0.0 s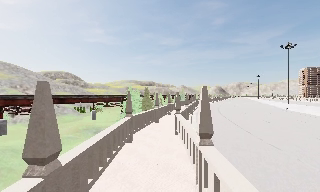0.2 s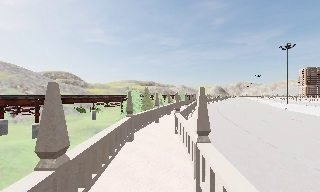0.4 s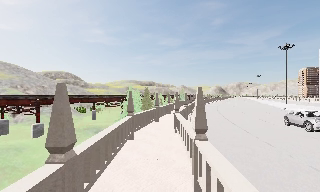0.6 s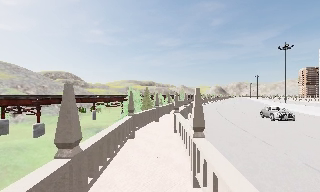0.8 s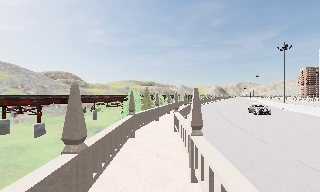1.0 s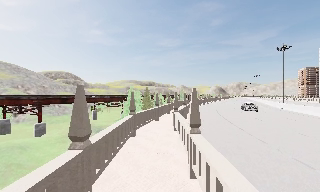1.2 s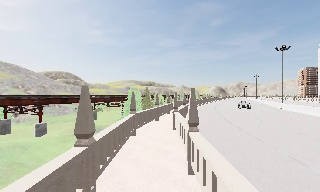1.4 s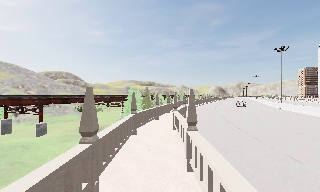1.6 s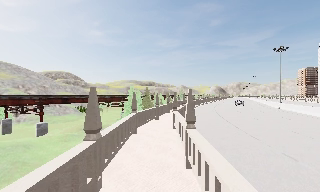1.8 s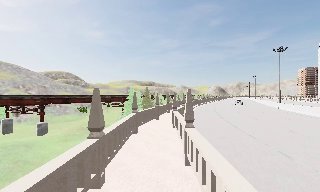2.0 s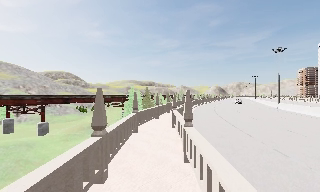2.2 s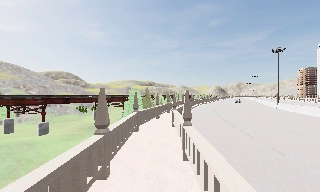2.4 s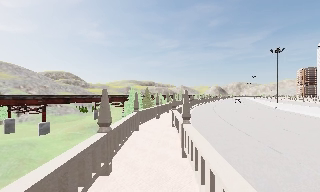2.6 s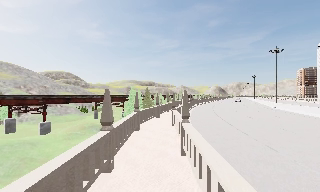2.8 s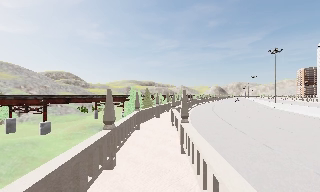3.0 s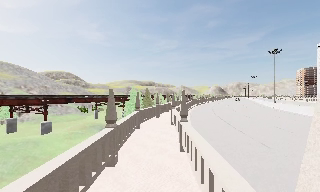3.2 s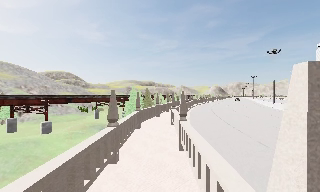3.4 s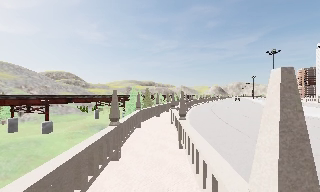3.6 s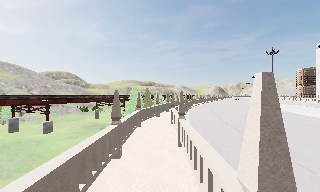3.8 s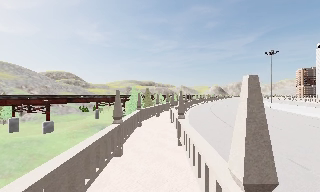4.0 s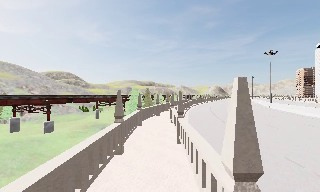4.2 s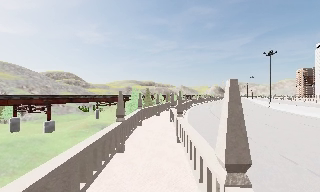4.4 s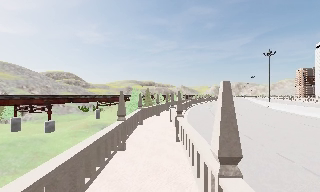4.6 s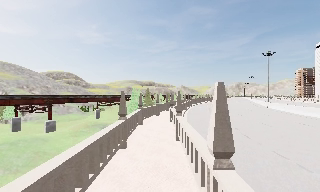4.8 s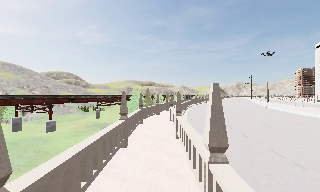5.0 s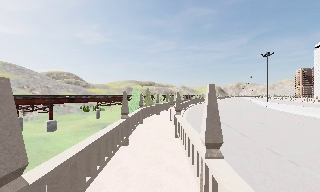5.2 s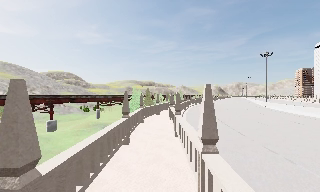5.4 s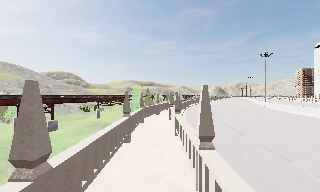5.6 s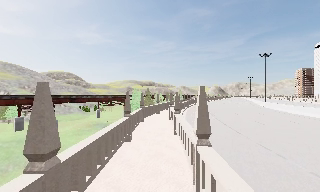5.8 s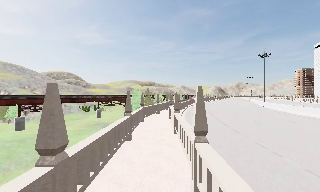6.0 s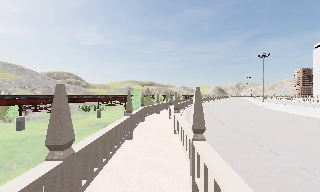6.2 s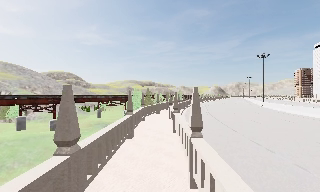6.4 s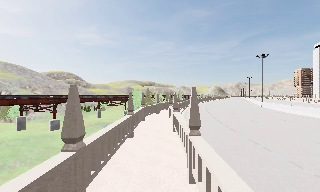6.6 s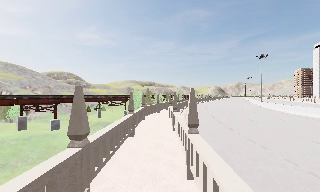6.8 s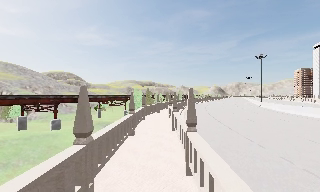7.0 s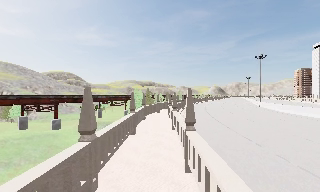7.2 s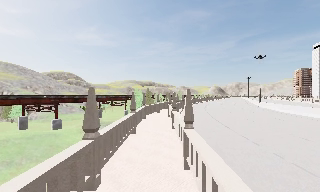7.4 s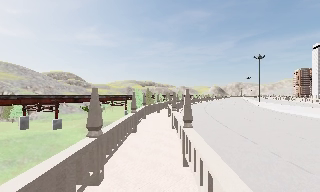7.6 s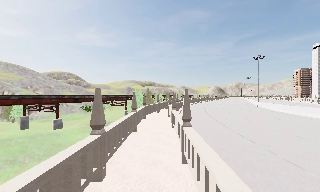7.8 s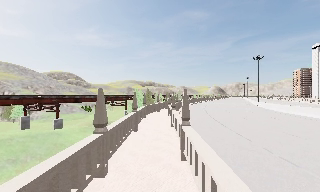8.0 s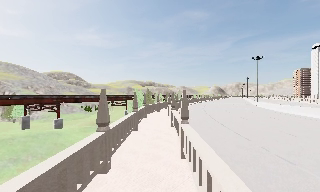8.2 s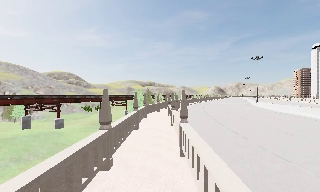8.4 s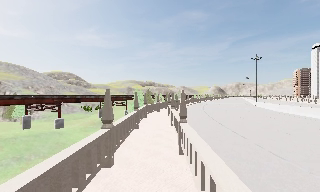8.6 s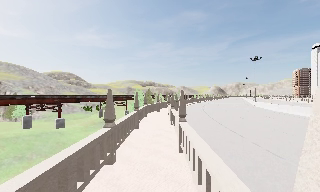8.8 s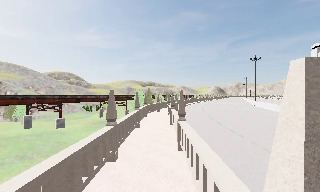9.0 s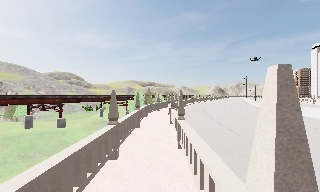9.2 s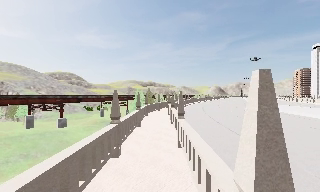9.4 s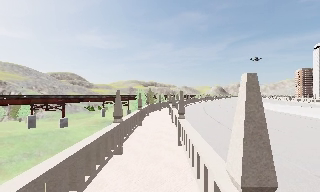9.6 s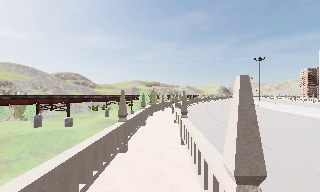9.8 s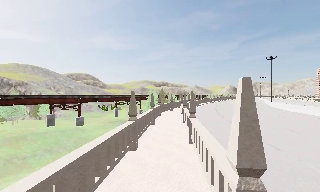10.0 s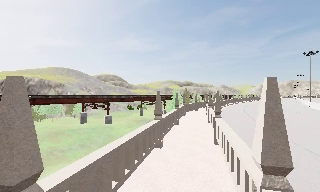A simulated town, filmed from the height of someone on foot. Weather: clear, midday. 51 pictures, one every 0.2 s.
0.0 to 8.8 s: The camera travels backward, about 10 m, so what stands in front gets smaller.
8.8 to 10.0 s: The camera pans to its left, which is counterclockwise from overhead, by about 15 degrees. It travels backward, about 1.5 m, so what stands in front gets smaller.
The film runs backward here.
